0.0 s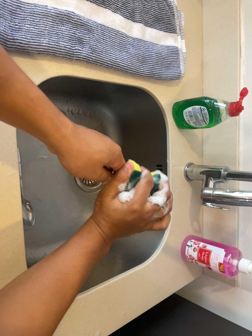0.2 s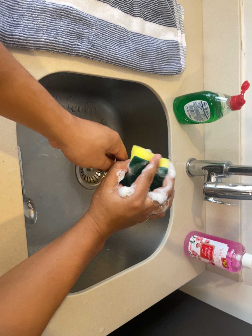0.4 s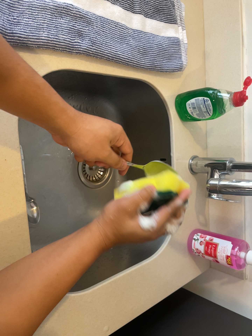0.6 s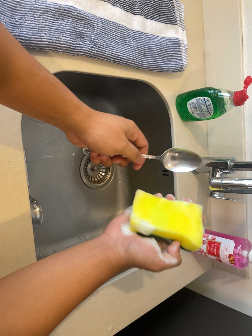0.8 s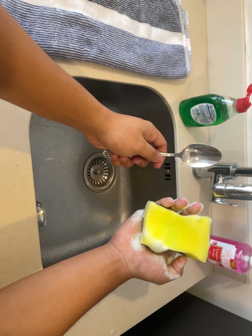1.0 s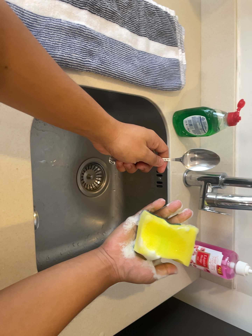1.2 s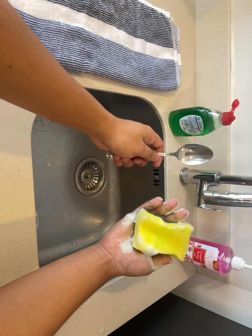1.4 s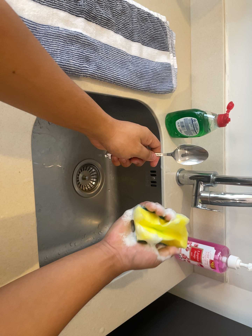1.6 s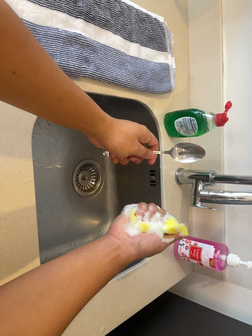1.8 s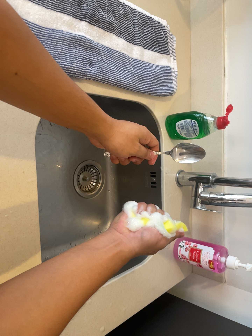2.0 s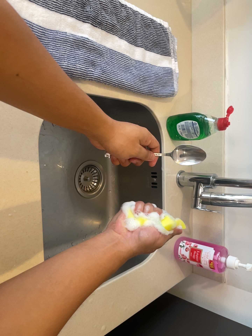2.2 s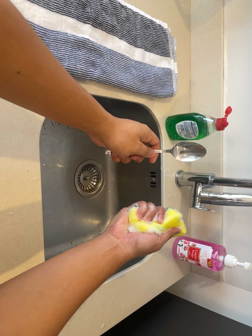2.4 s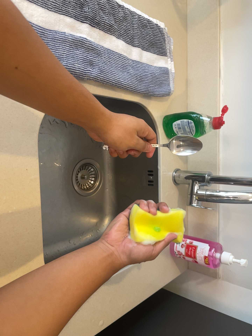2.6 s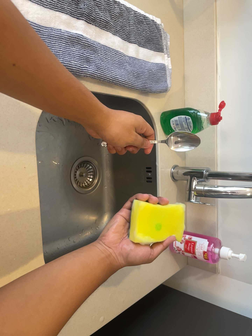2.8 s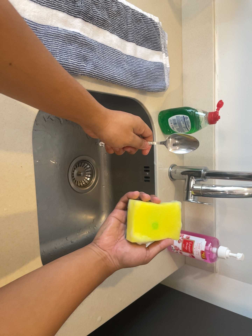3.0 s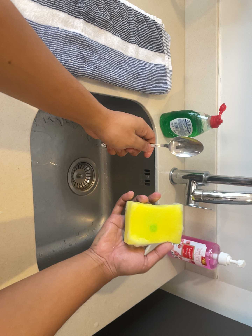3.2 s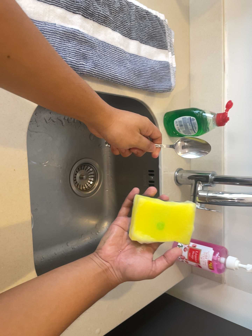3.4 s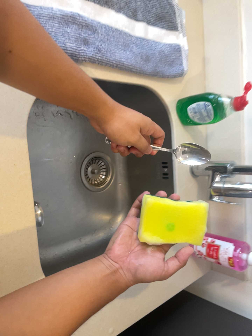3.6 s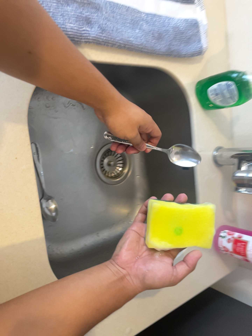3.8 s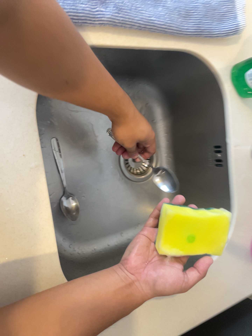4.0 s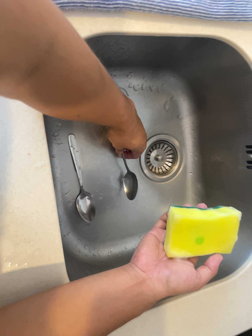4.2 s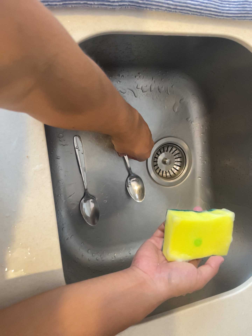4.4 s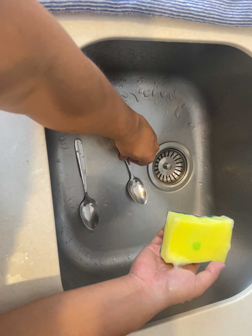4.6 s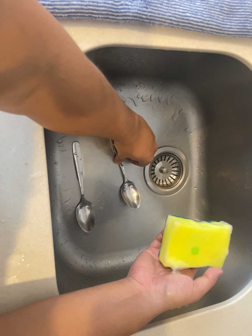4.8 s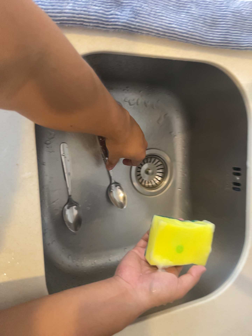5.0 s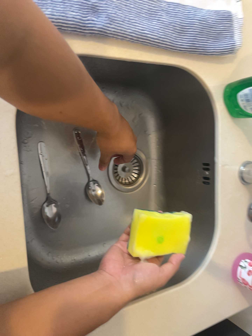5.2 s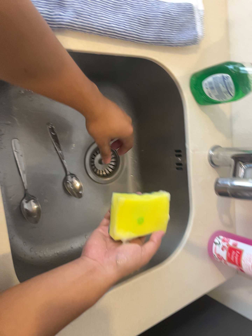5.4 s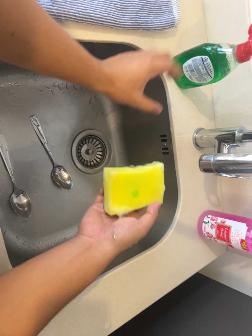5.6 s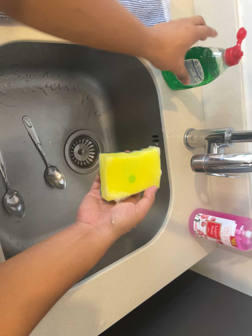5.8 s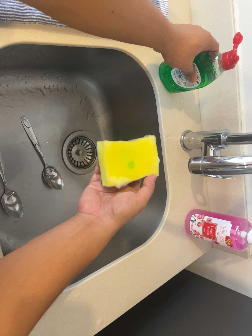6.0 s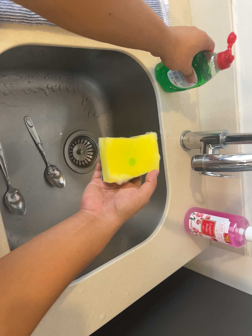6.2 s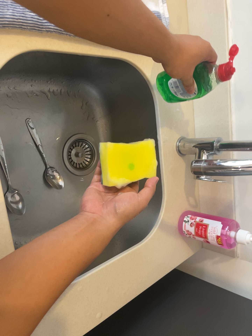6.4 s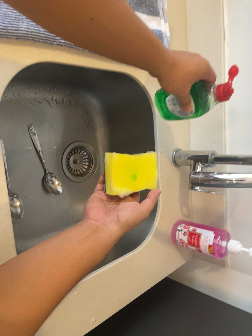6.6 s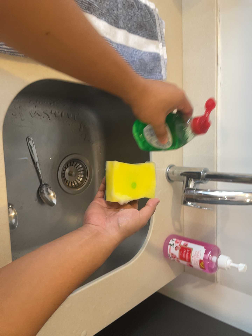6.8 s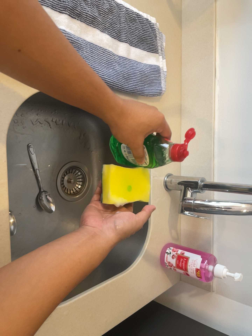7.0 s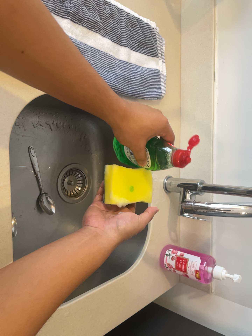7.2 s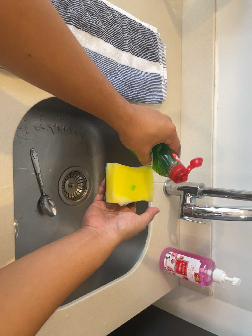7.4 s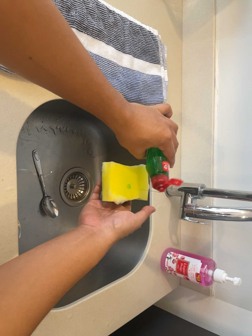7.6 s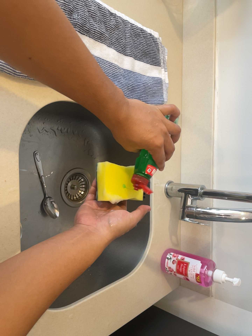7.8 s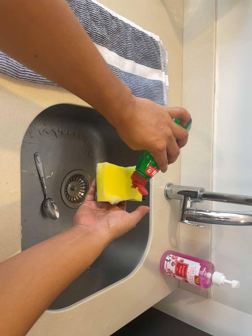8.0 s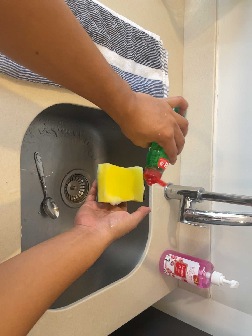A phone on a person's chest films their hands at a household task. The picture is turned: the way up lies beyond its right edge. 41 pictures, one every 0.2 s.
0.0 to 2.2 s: The camera travels backward and to its left, about 8 cm, so what stands in front gets smaller.
2.2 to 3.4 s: The camera travels forward, about 7 cm, so what stands in front looms larger.
3.4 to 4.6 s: The camera swings to its left by about 20 degrees, and the scene slides to the right. It travels forward and to its right, about 16 cm, so what stands in front looms larger.
4.6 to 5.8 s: The scene slides to the left, as the camera pans about 20 degrees to its right. It travels backward, about 9 cm, so what stands in front gets smaller. It rolls about its line of sight by about 10 degrees, and the scene rotates counterclockwise.
5.8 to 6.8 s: The camera travels backward and to its left, about 10 cm, so what stands in front gets smaller.
6.8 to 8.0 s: The camera shifts only a little, or ends up much as it began.
The film runs backward here.
